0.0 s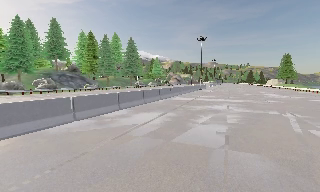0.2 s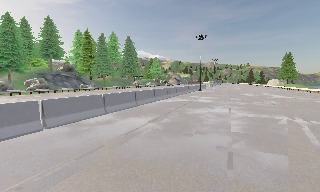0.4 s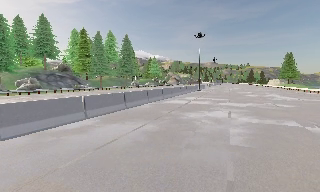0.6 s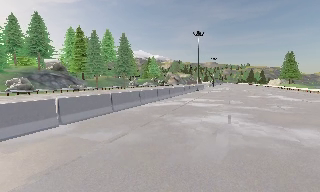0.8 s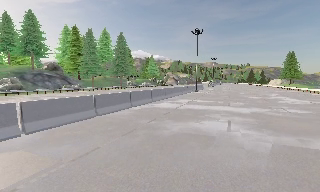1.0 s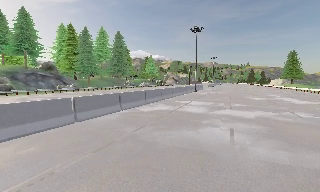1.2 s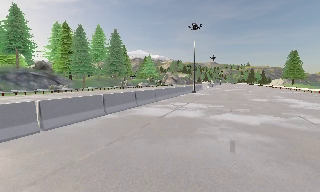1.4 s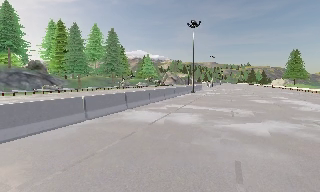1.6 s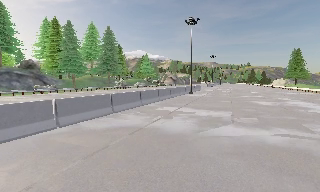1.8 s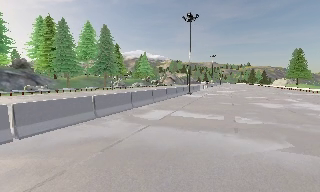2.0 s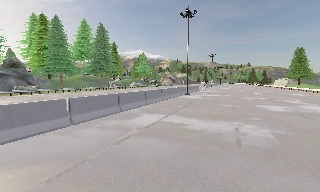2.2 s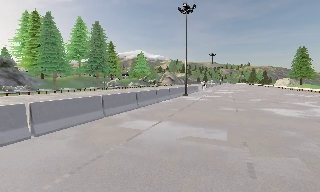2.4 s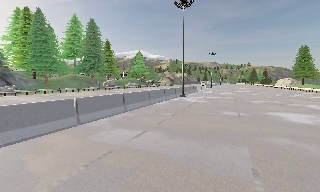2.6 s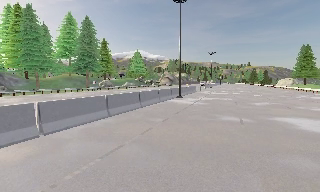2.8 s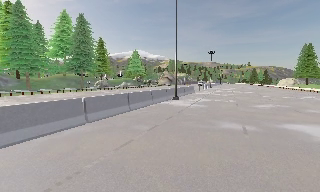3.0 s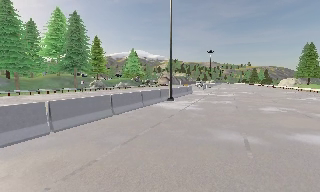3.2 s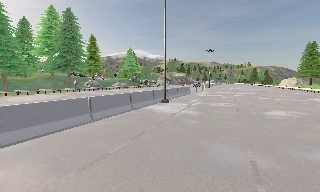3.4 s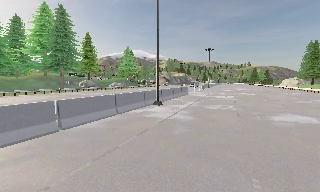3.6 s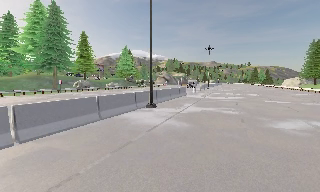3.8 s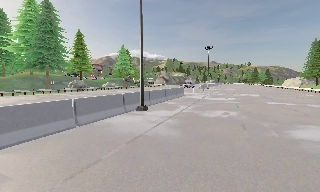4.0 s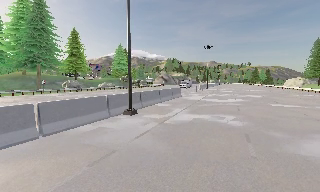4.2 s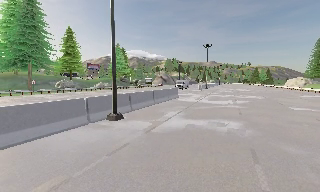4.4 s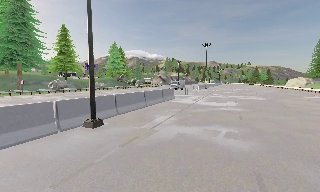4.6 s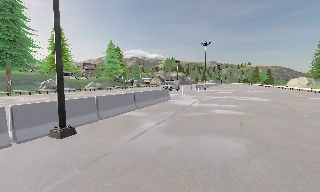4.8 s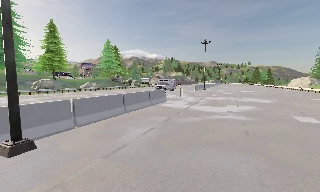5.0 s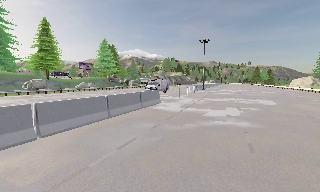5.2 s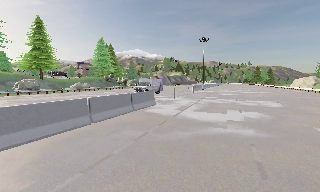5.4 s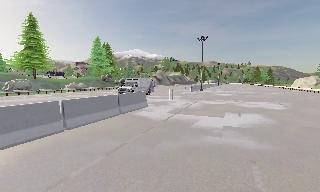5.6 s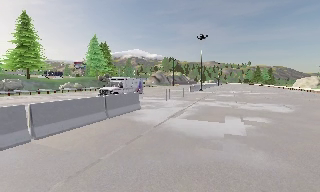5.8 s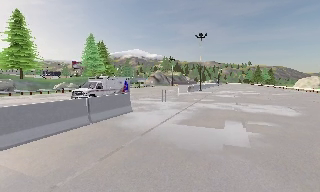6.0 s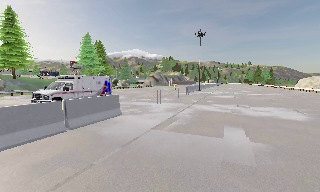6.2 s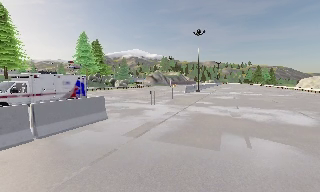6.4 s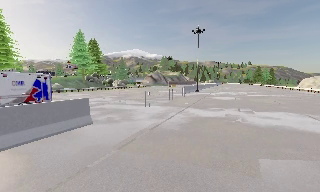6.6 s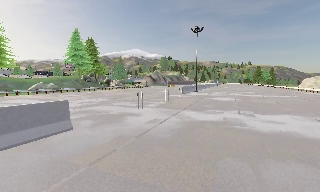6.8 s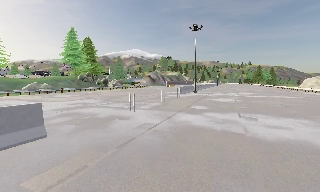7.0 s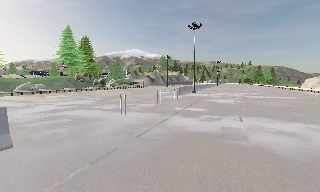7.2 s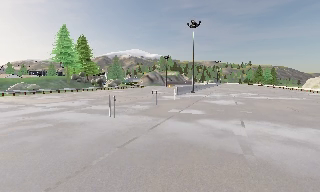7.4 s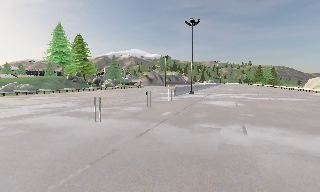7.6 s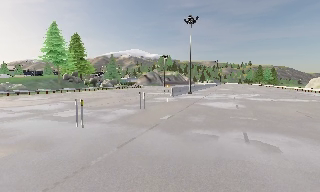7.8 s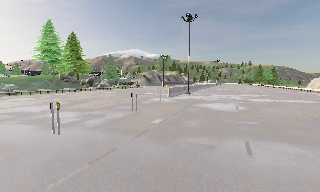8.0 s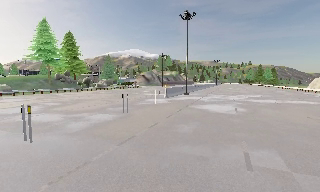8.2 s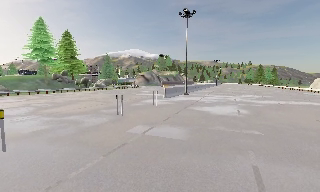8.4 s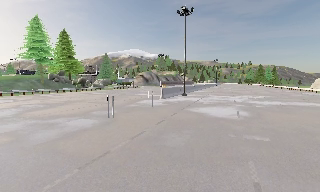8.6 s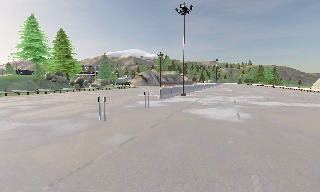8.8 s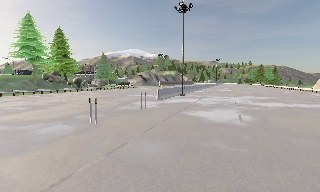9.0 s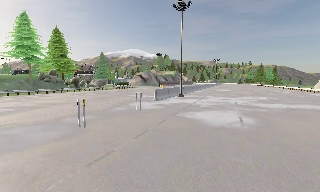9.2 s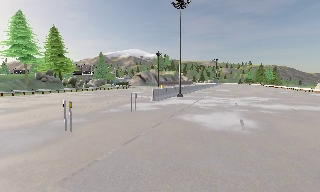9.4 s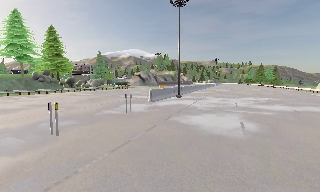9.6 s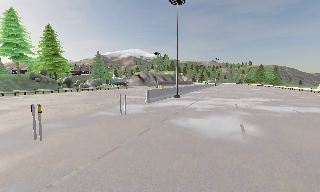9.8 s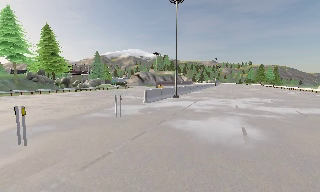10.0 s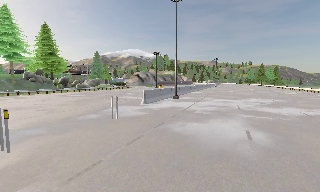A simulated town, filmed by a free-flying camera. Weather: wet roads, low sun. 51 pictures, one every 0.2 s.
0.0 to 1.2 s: The camera travels forward and to its right, about 9 m, so what stands in front looms larger.
1.2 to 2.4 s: The camera travels forward, about 9 m, so what stands in front looms larger.
2.4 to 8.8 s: The camera travels forward and to its right, about 35 m, so what stands in front looms larger. It loses speed.
8.8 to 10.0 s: The camera travels forward, about 3 m, so what stands in front looms larger.
The film runs forward here.
